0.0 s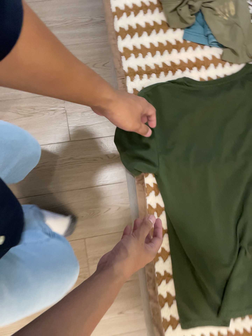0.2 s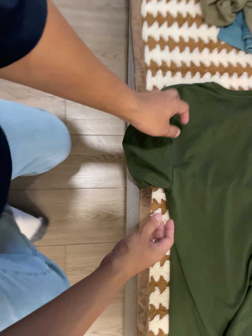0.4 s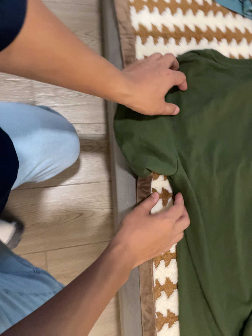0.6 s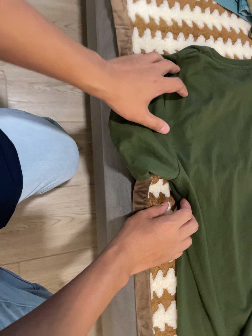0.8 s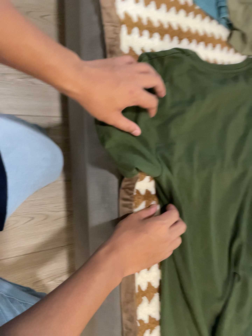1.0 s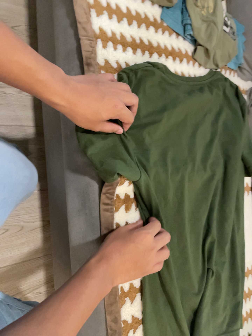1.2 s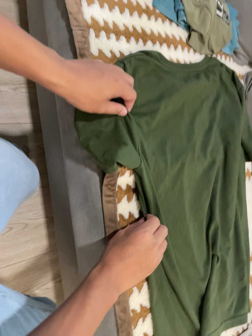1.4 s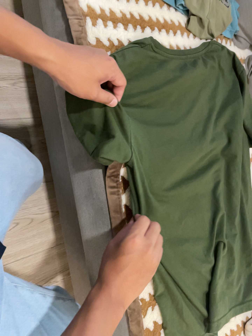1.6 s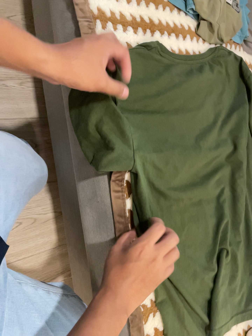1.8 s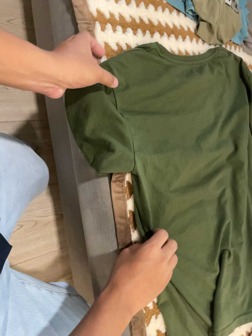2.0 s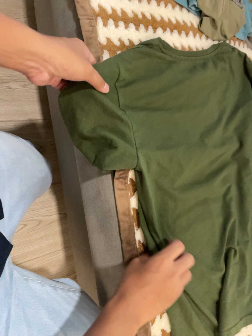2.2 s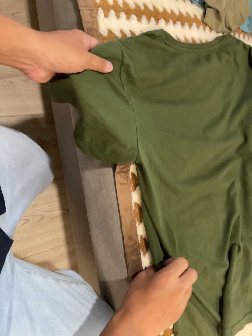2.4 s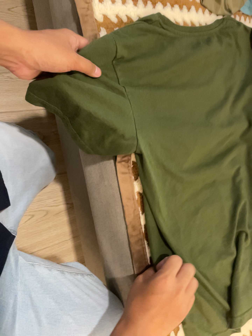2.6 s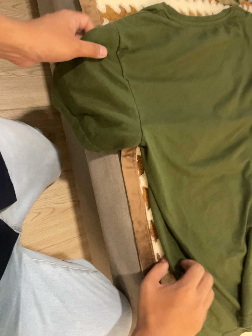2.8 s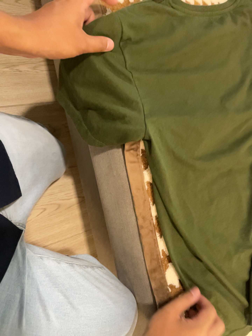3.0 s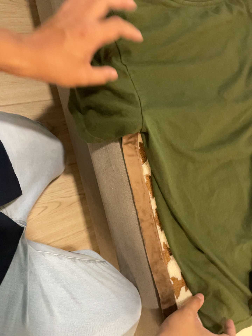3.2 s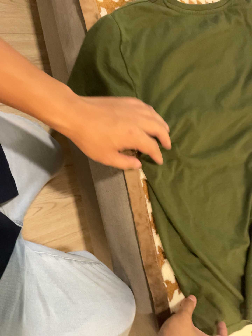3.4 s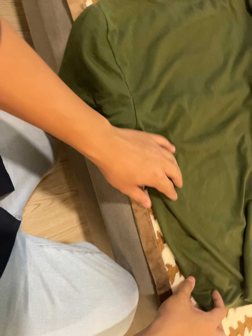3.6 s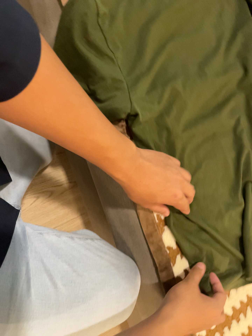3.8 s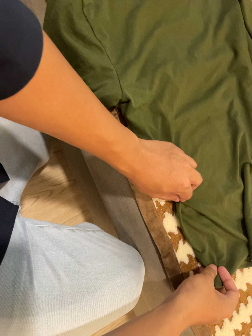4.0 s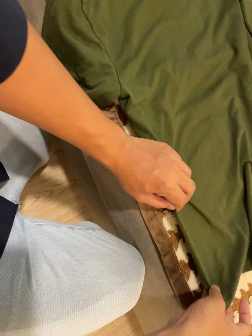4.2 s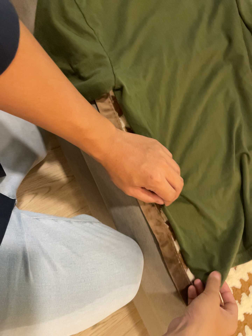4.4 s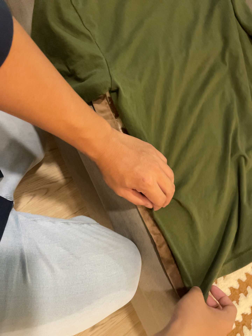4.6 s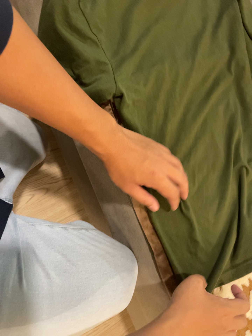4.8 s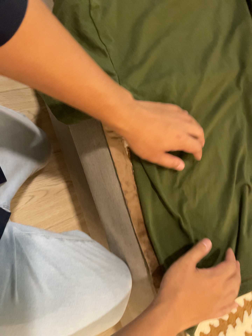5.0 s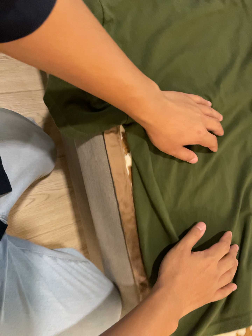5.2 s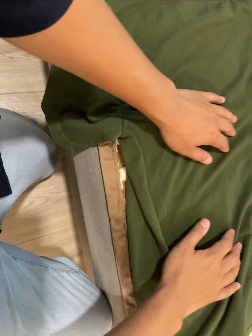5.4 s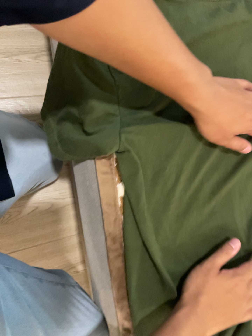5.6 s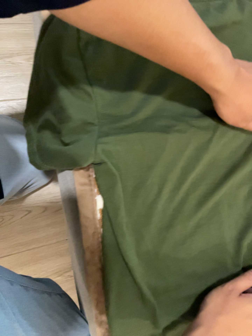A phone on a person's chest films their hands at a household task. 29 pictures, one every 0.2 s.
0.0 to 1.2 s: The camera pans to its right by about 30 degrees. It travels forward and to its left, about 30 cm.
1.2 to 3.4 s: The camera travels toward the bottom of its view, about 7 cm, so close, fixed things drift upward. It rolls about its line of sight by about 10 degrees, and the scene rotates counterclockwise.
3.4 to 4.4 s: The camera travels toward the bottom of its view, about 7 cm, so close, fixed things drift upward. It rolls about its line of sight by about 10 degrees, and the scene rotates counterclockwise.
4.4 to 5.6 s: The camera pans to its left by about 10 degrees. It travels toward the top of its view, to its right and forward, about 20 cm, so close, fixed things drift downward. It rolls about its line of sight by about 15 degrees, and the scene rotates clockwise.
The film runs forward here.
